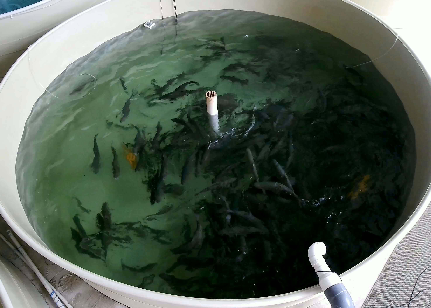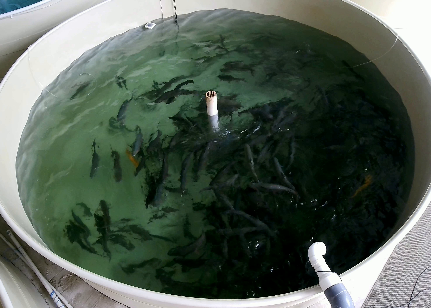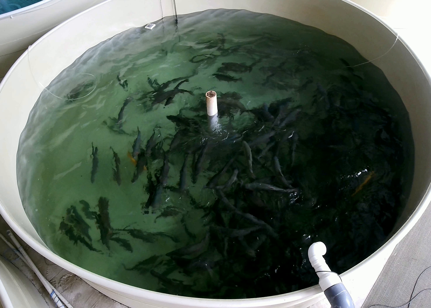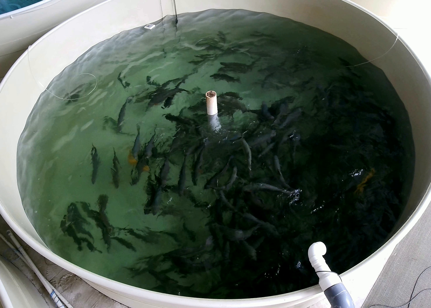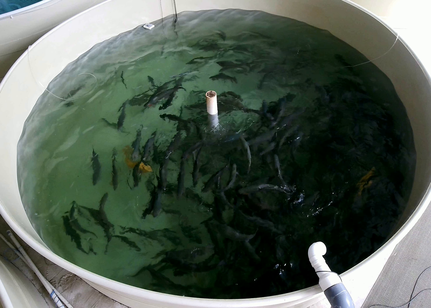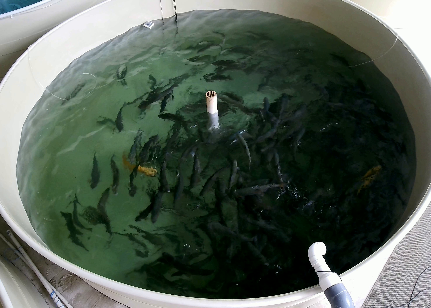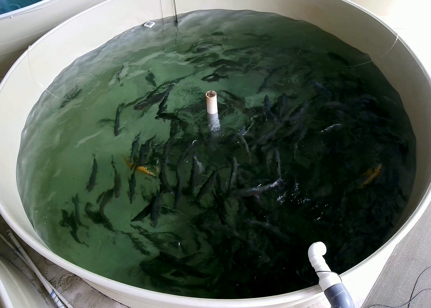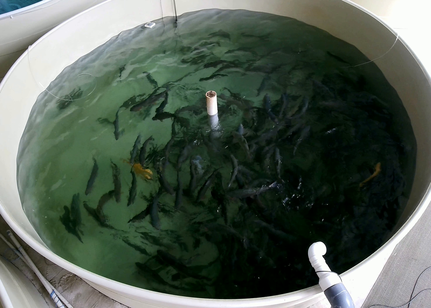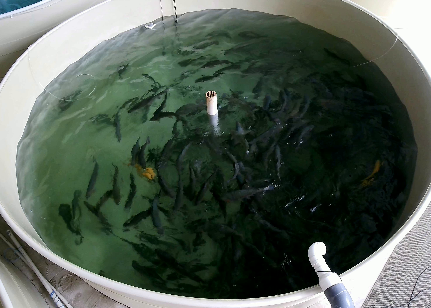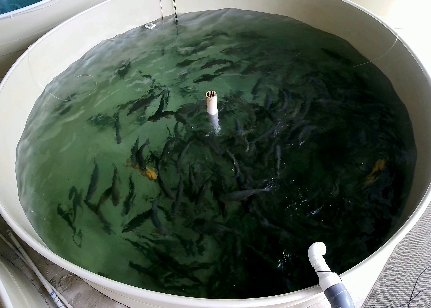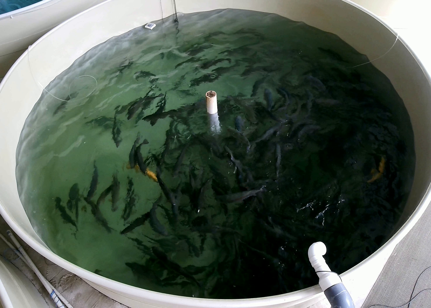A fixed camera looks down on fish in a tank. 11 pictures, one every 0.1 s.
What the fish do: Foraging.
